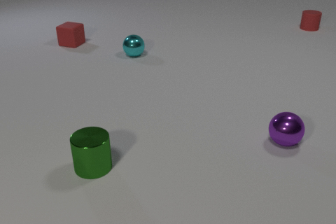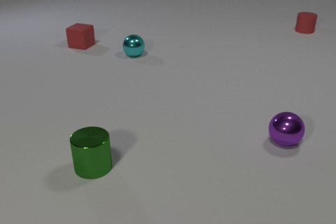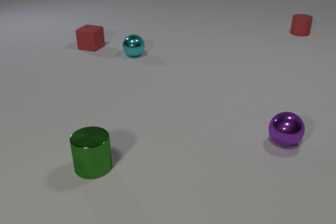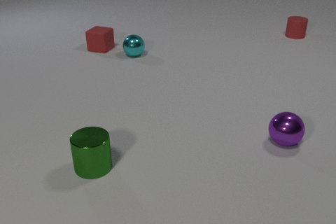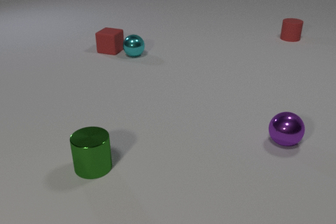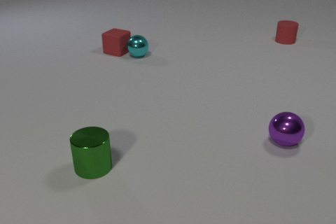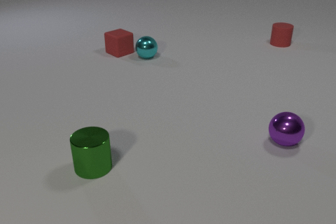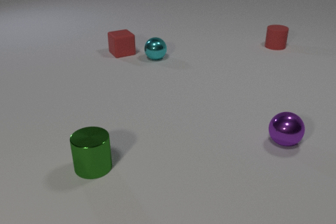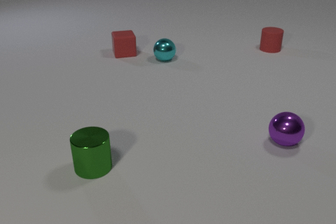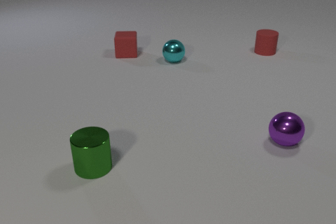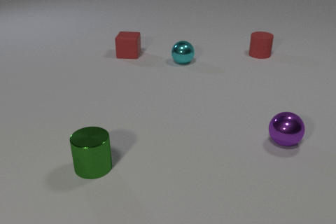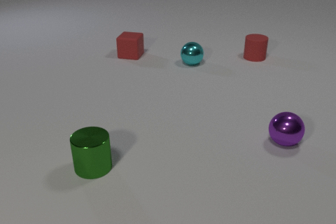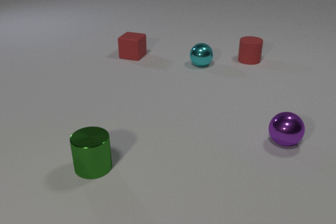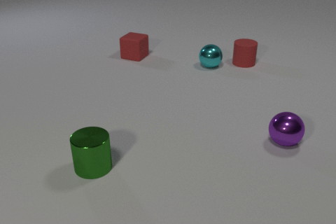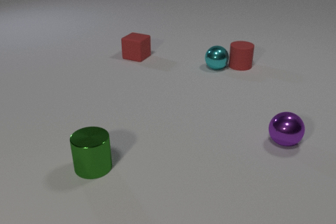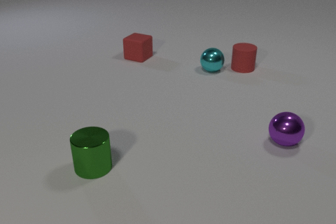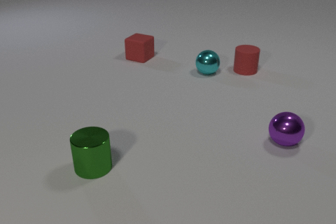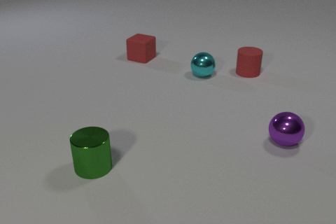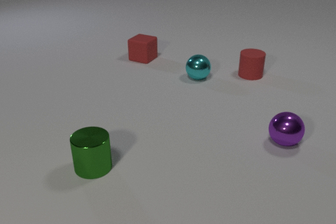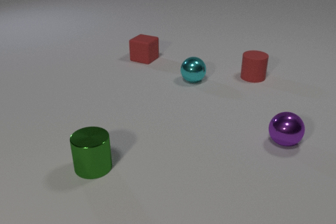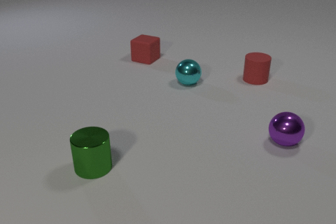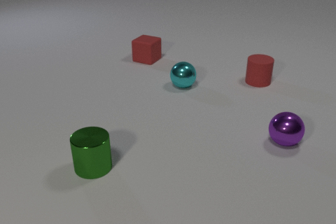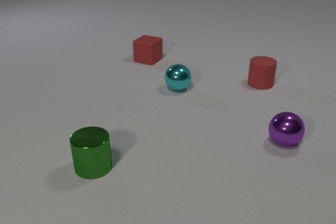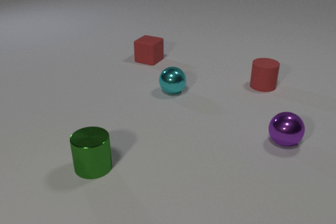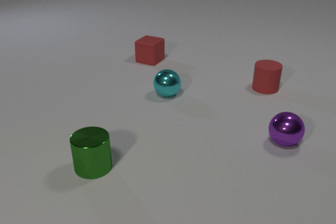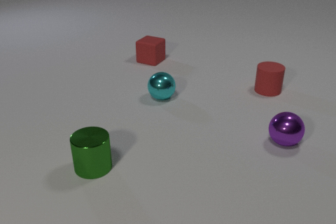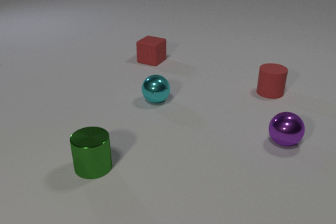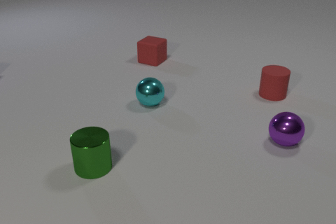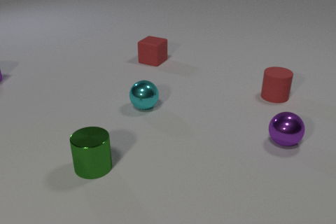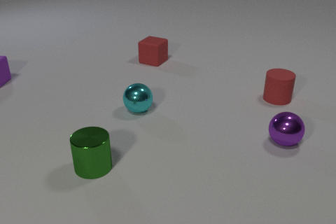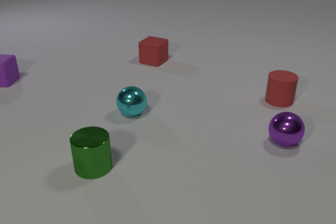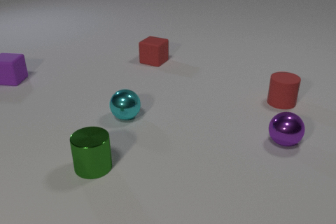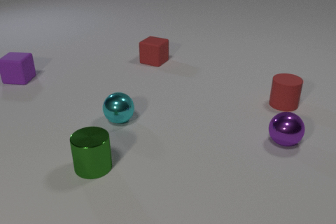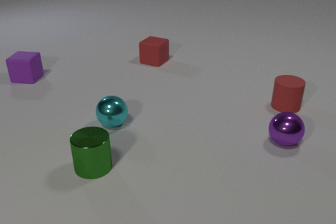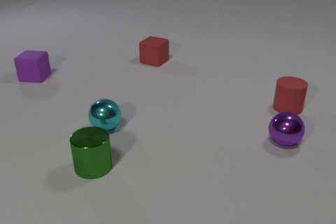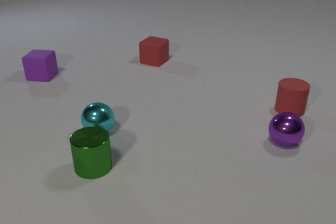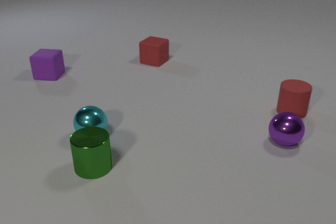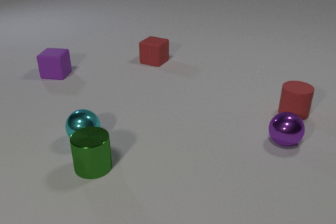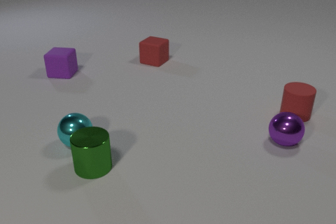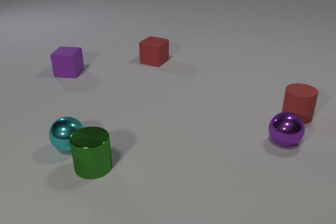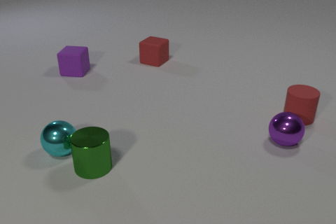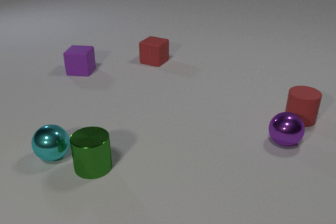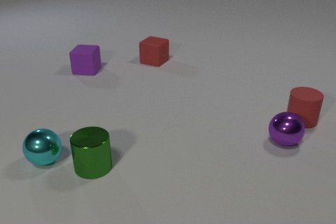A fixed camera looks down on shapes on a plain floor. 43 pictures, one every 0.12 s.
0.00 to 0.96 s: The red rubber cube slides to the right and toward the camera, spins so that its near face slides to the left, clockwise seen from above. The cyan metal sphere rolls to the right and toward the camera. The red rubber cylinder slides toward the camera and to the left. The red rubber cube and the cyan metal sphere collide.
0.96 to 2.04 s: The red rubber cube slides to the right and toward the camera, spins clockwise seen from above by about 45 degrees, its near face sliding to the left. The cyan metal sphere rolls to the right and toward the camera. The red rubber cylinder slides toward the camera. The cyan metal sphere and the red rubber cylinder collide.
2.04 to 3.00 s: The red rubber cube slides to the right and toward the camera. The cyan metal sphere rolls toward the camera and to the left. The red rubber cylinder slides toward the camera and to the right.
3.00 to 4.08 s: The cyan metal sphere rolls toward the camera and to the left. The purple rubber cube comes in at the left edge, slides to the right. The red rubber cylinder slides toward the camera and to the right.
4.08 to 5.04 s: The cyan metal sphere rolls to the left and toward the camera. The purple rubber cube slides to the right. The red rubber cylinder slides toward the camera and to the right.
What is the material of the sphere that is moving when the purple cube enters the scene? metal.
What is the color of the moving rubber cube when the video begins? red.
What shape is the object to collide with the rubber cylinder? sphere.
